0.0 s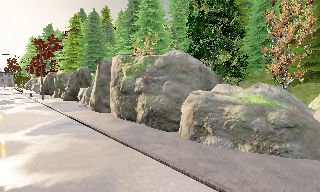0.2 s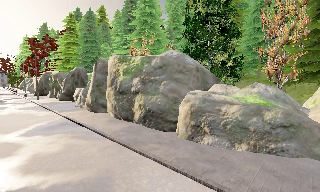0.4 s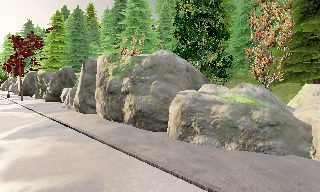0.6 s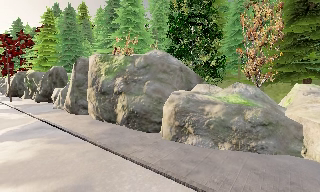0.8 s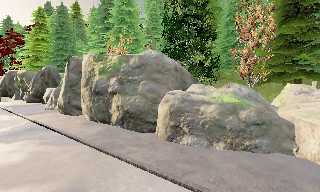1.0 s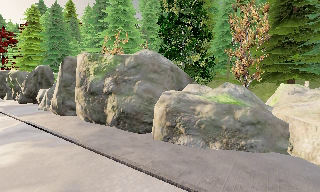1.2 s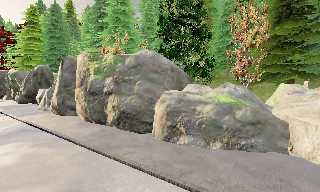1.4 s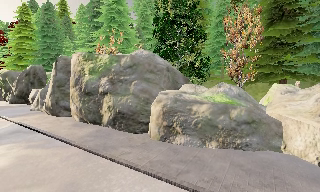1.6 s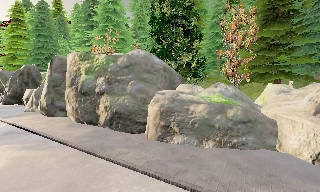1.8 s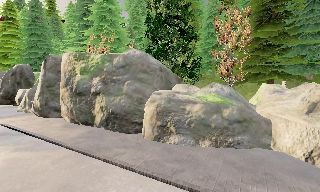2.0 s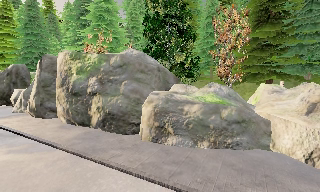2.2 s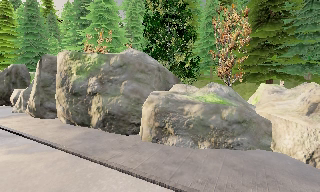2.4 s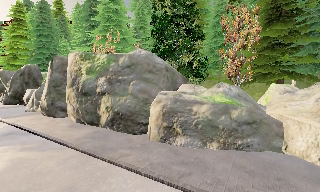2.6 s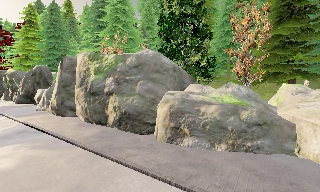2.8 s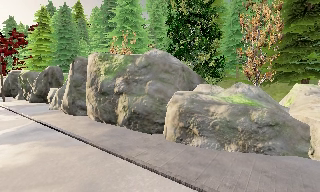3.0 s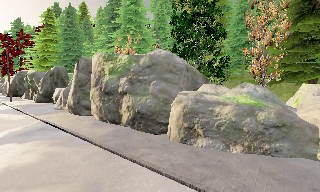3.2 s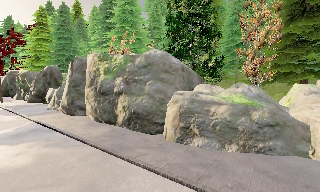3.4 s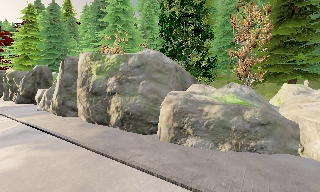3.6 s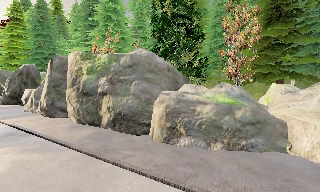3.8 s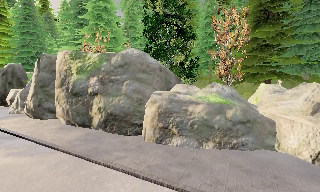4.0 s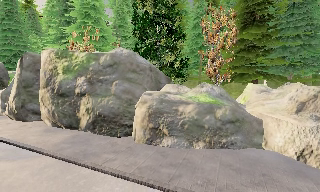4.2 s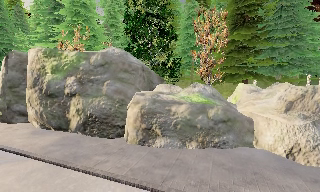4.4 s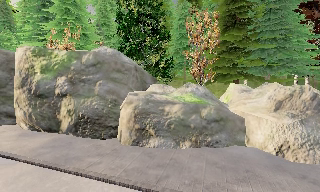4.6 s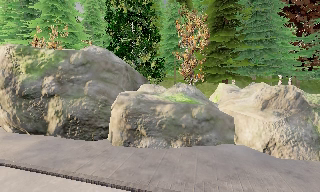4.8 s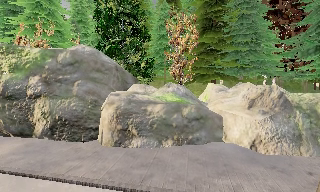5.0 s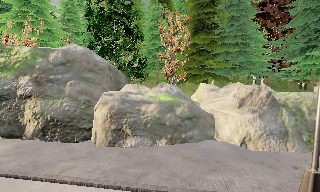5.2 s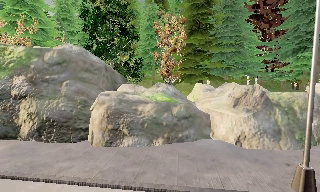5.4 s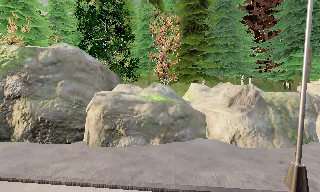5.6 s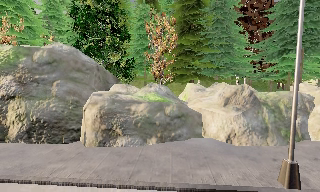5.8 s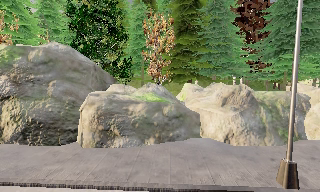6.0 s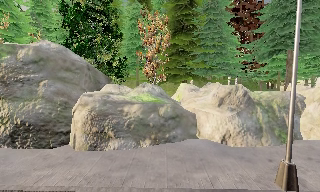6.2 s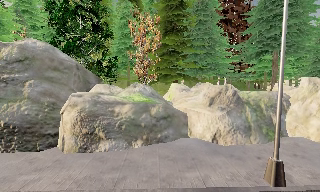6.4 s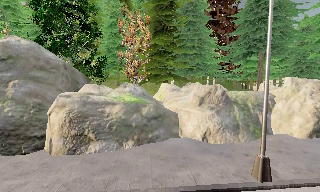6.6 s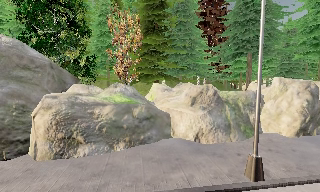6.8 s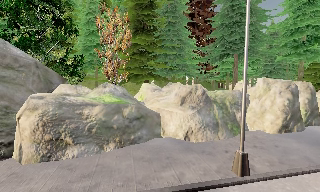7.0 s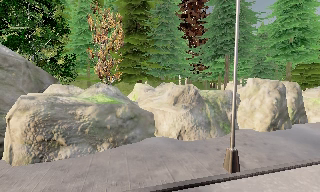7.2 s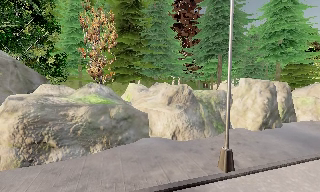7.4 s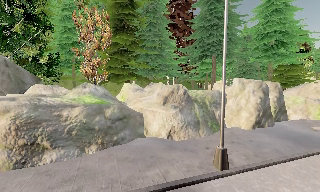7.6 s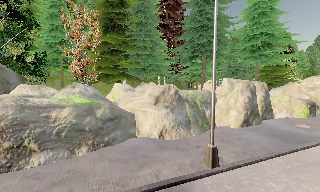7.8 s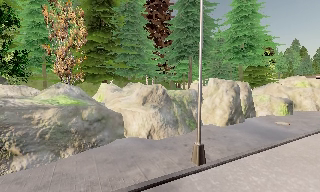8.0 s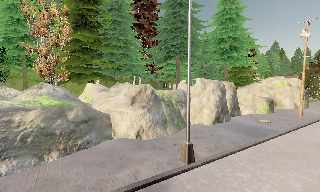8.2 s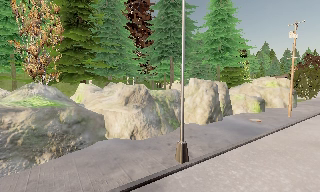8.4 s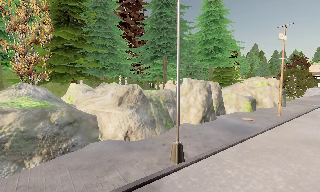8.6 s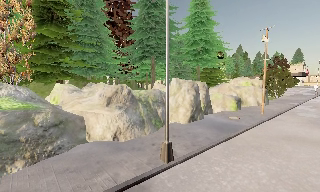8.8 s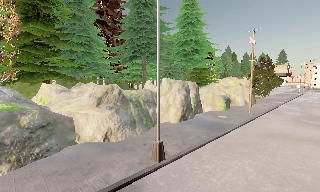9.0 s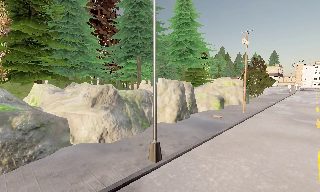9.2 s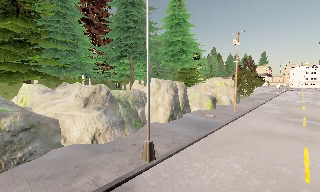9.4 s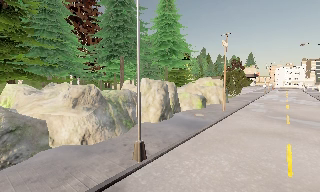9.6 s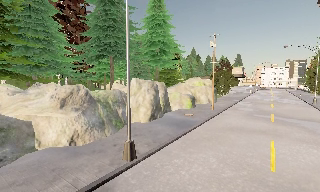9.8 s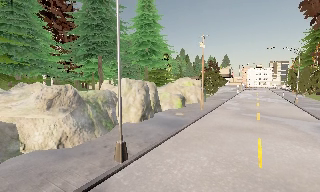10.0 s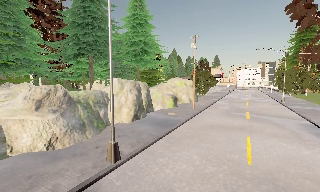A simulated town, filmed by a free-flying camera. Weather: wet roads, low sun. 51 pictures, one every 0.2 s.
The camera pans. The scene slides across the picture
to the left.
The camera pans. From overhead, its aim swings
clockwise.
0.0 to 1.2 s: The scene slides to the left, as the camera pans about 10 degrees to its right.
1.2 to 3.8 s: The camera shifts only a little, or ends up much as it began.
3.8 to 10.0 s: The scene slides to the left, as the camera pans about 90 degrees to its right. It travels to its left, about 1 m.
The film runs backward here.
